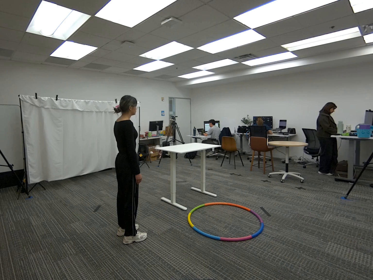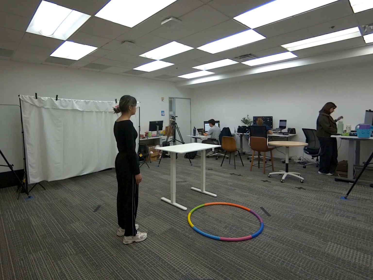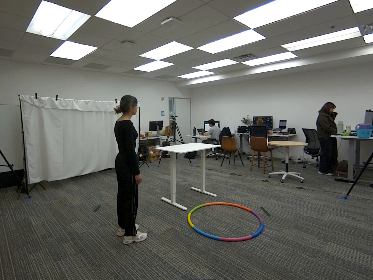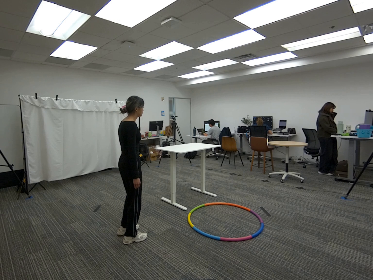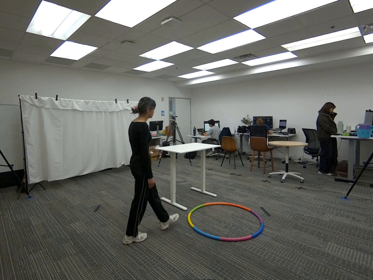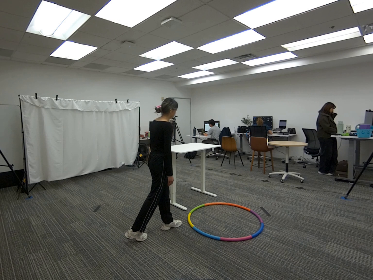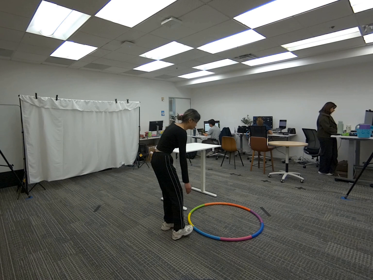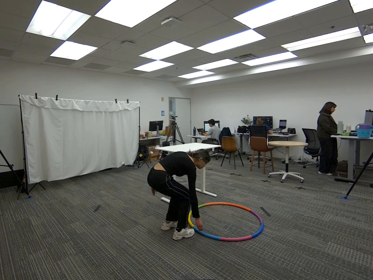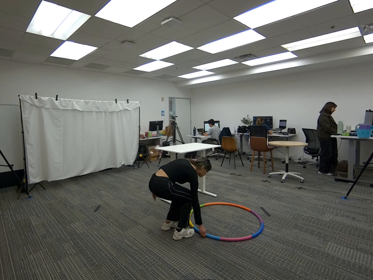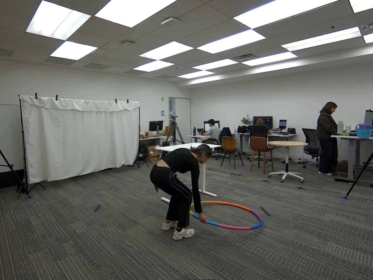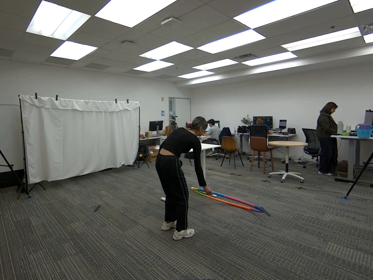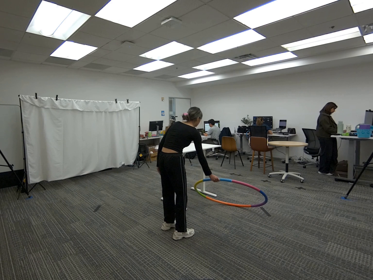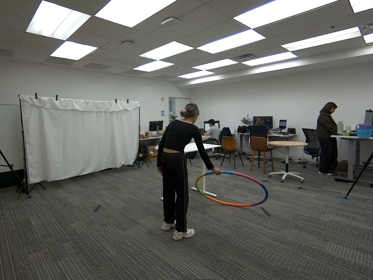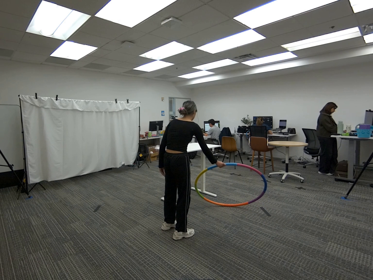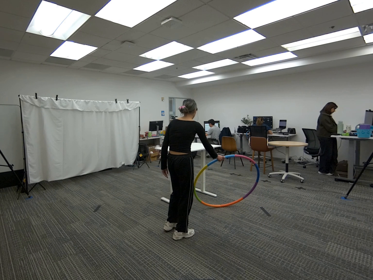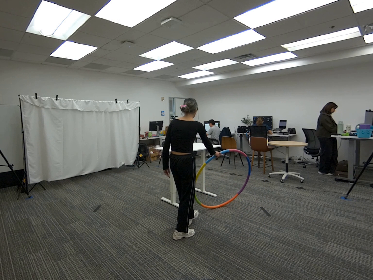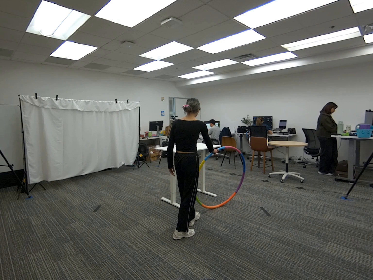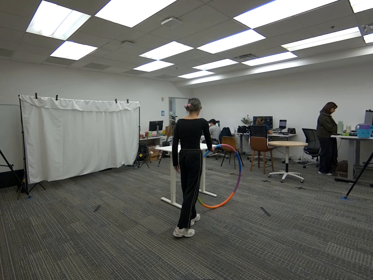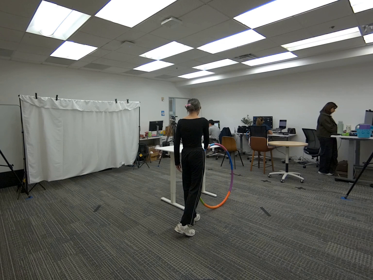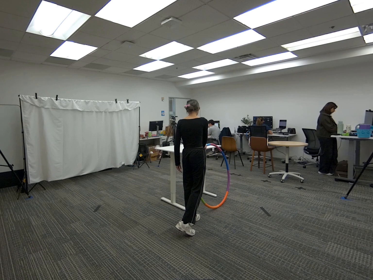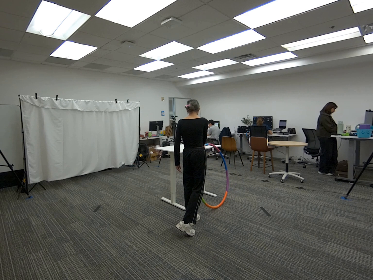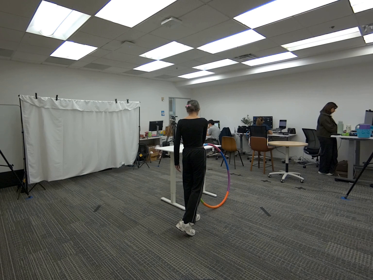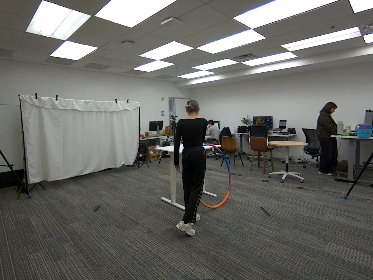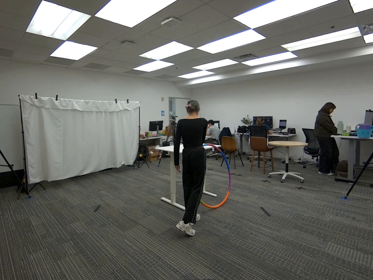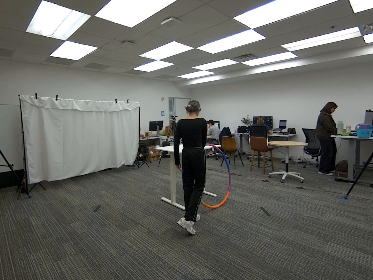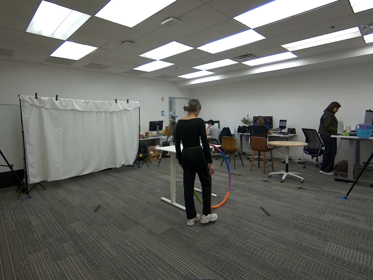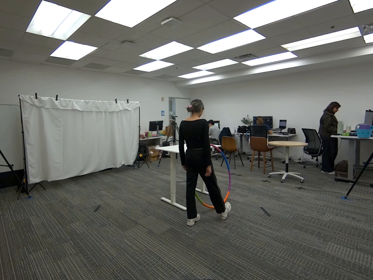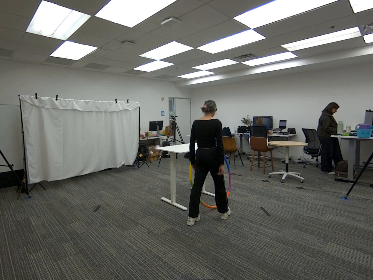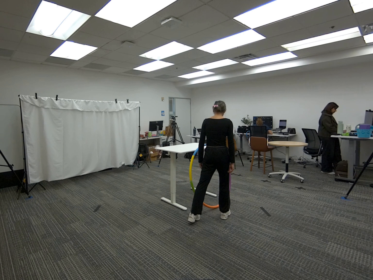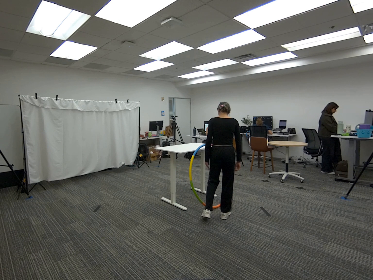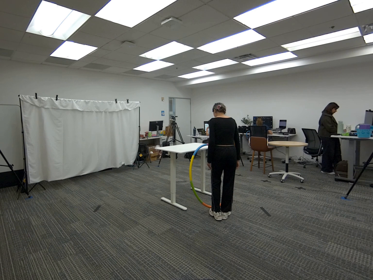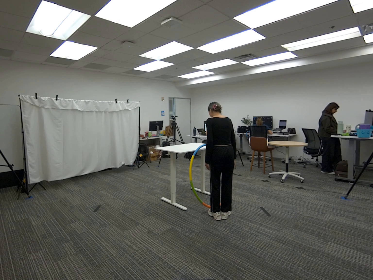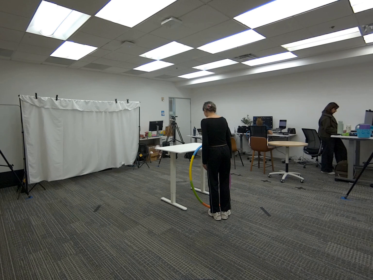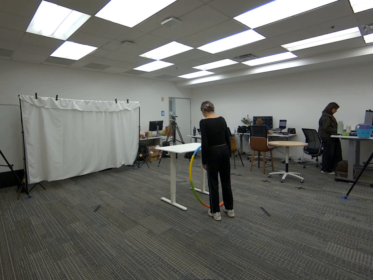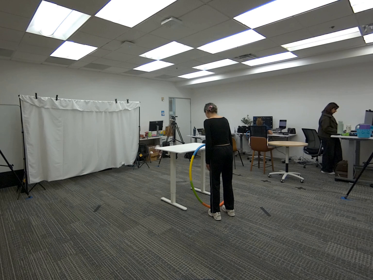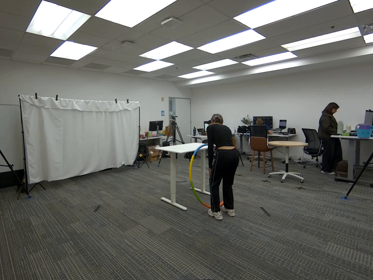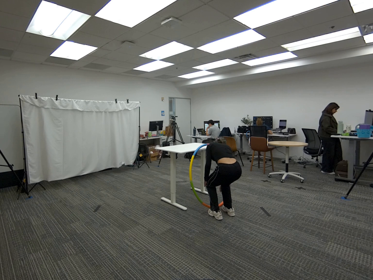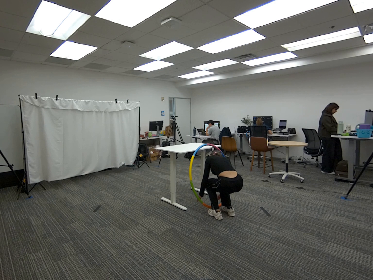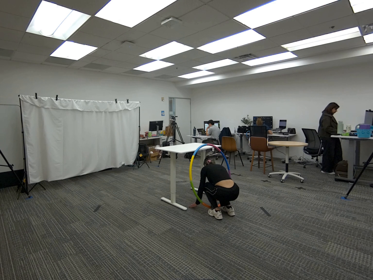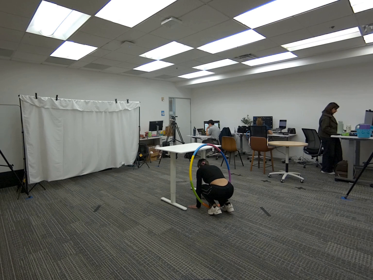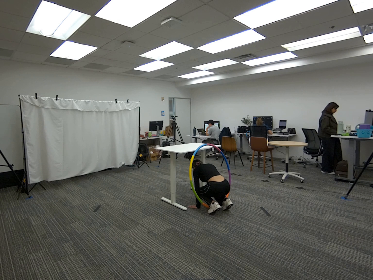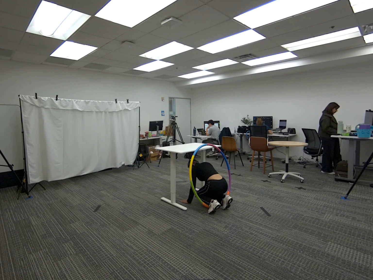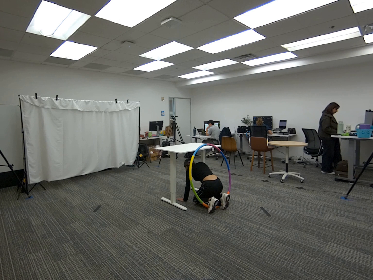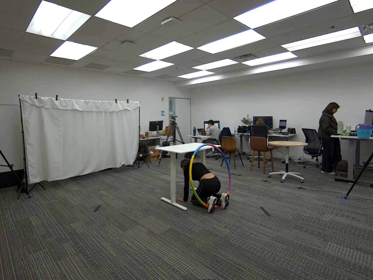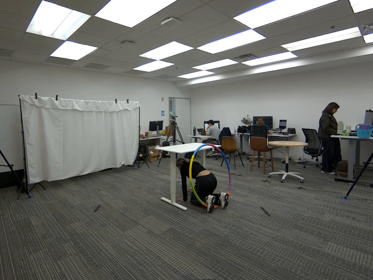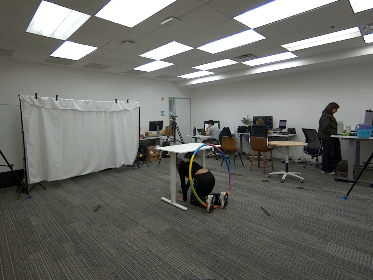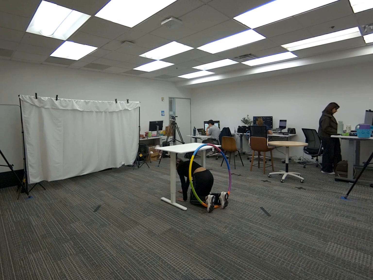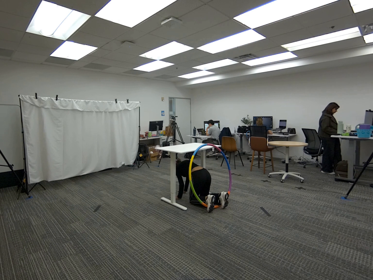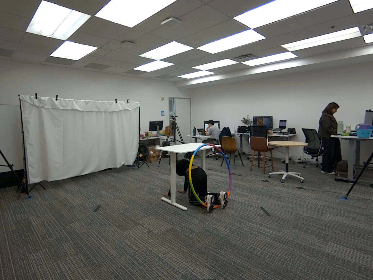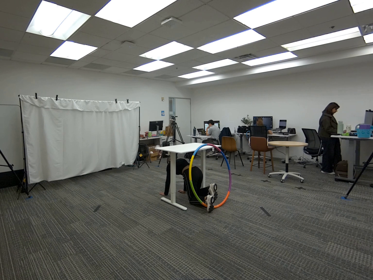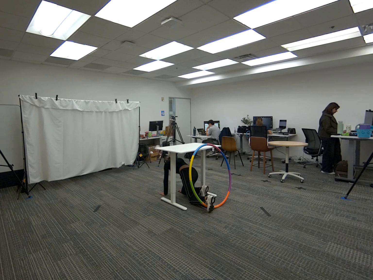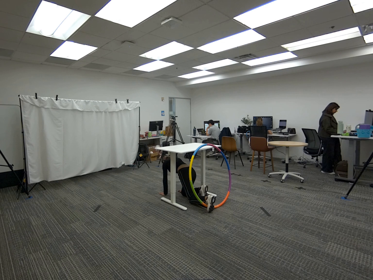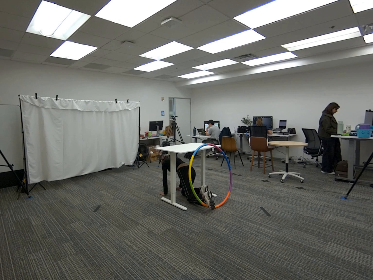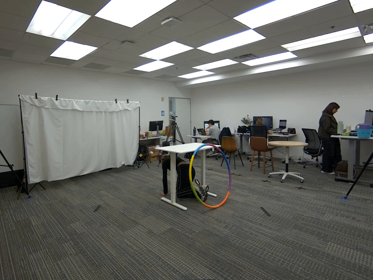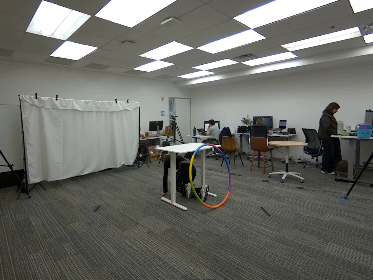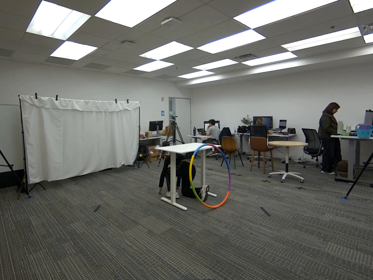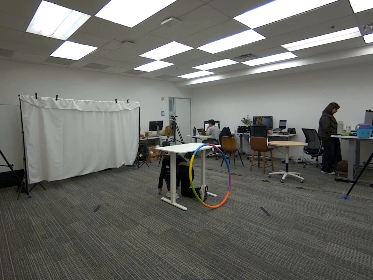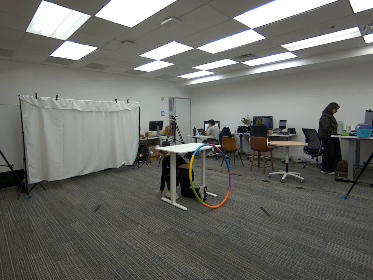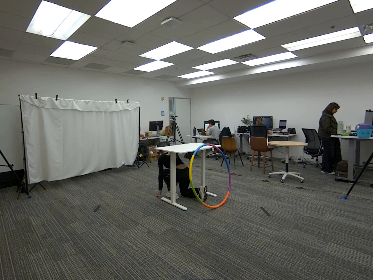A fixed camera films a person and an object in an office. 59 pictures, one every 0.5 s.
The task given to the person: Walk over to the hula hoop on the floor and place it against the white desk. Crawl through the hula hoop and stand up.
